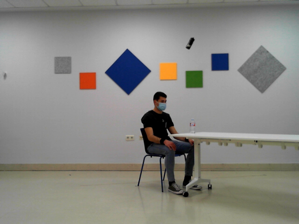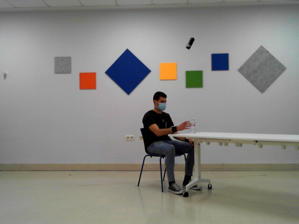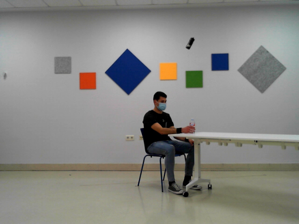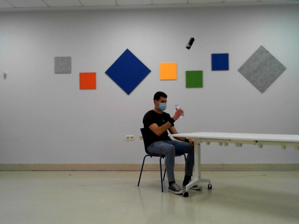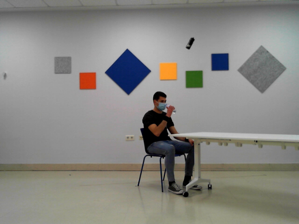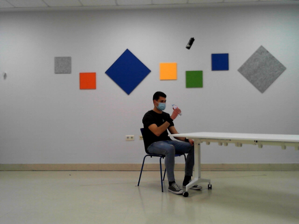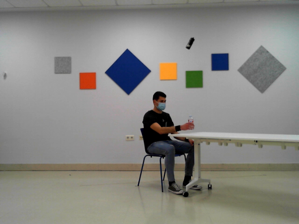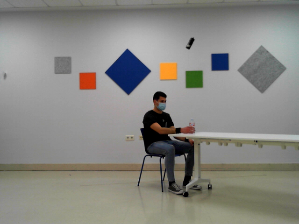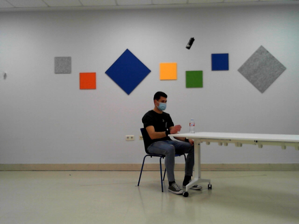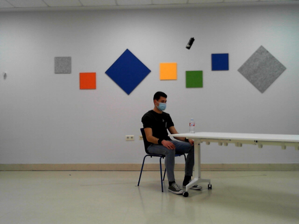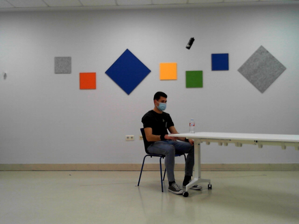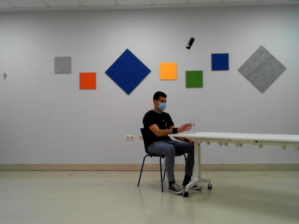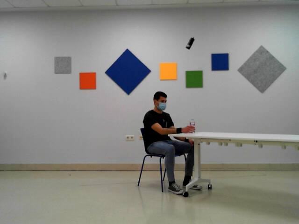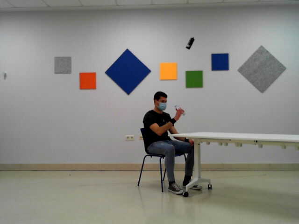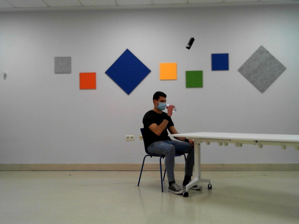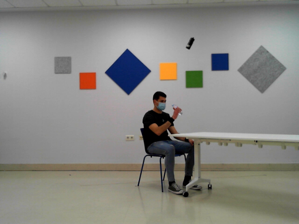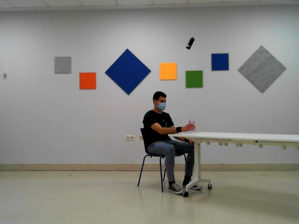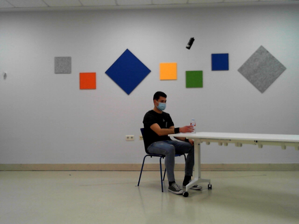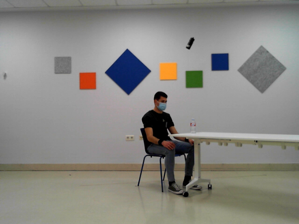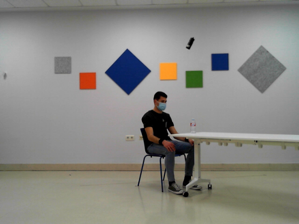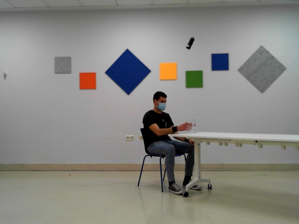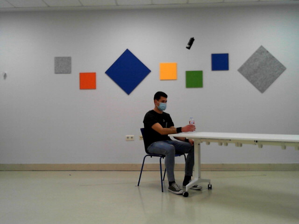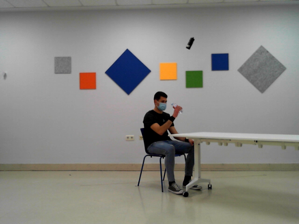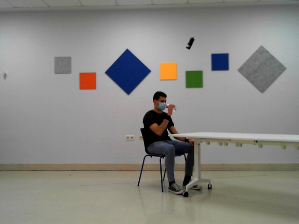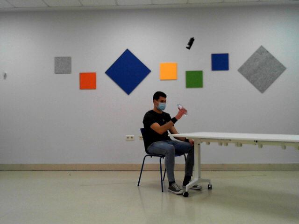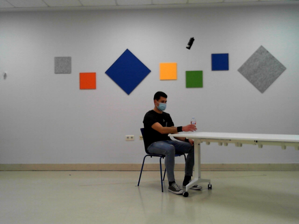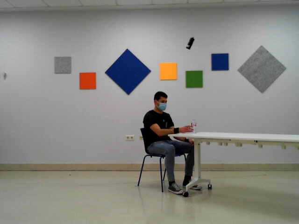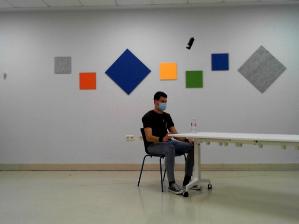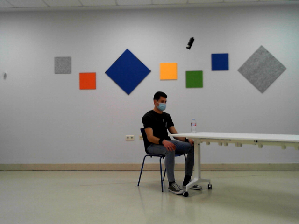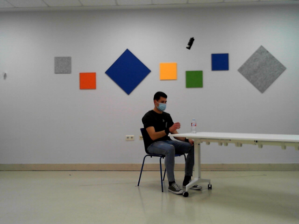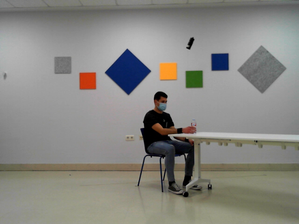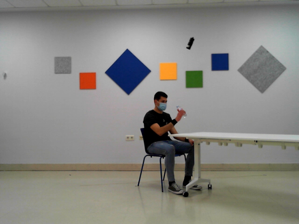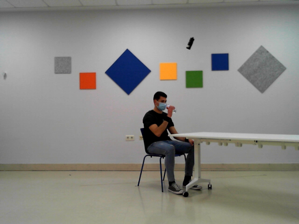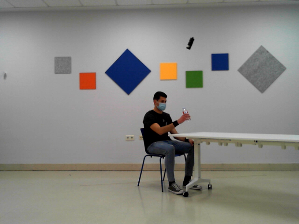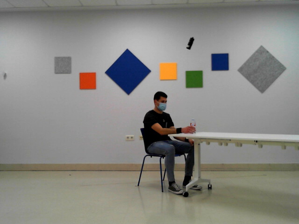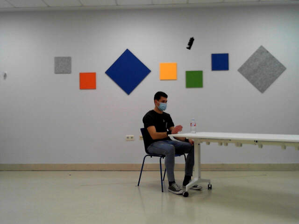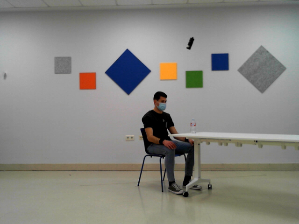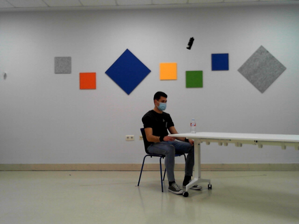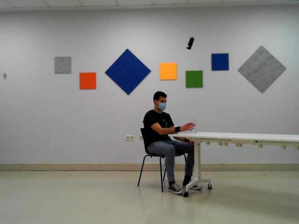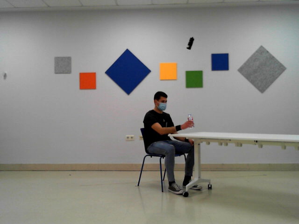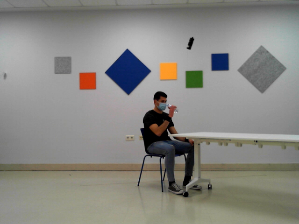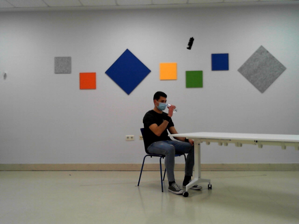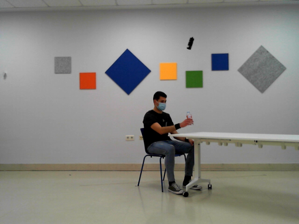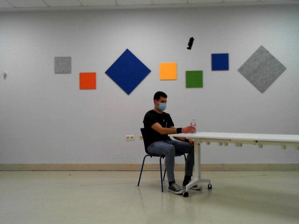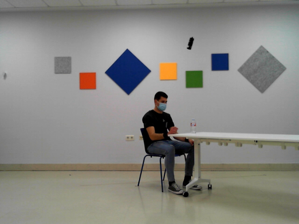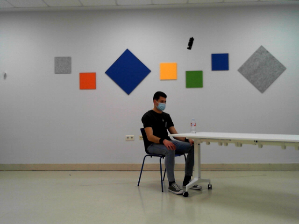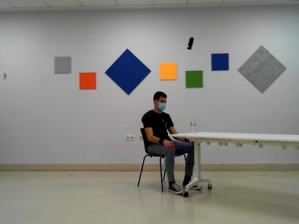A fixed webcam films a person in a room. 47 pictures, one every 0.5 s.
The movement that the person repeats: Drink from a bottle, right hand.
